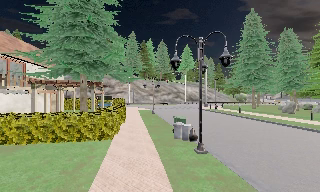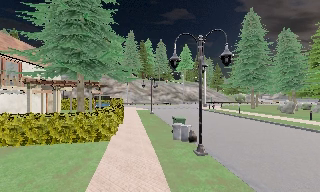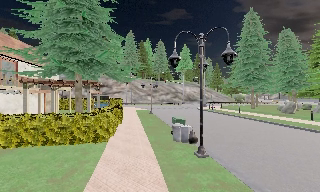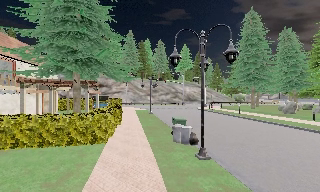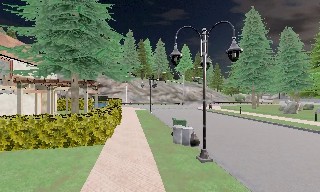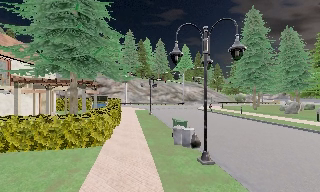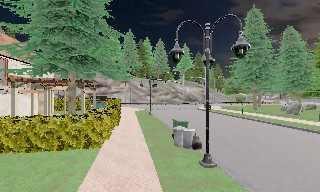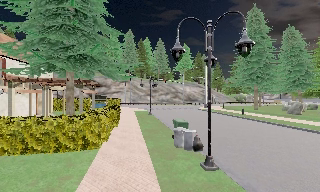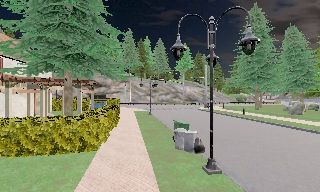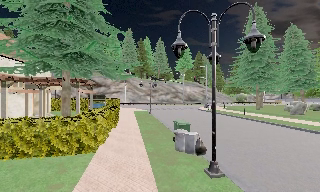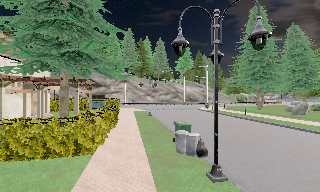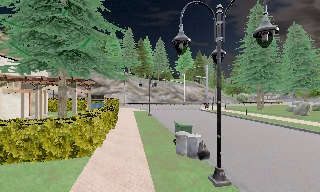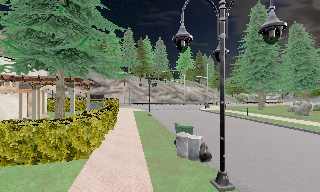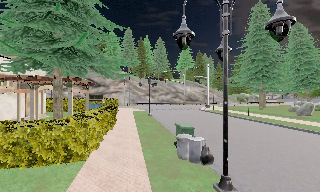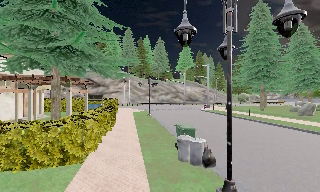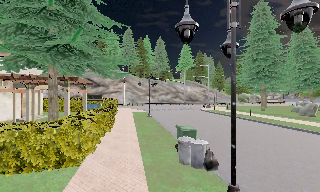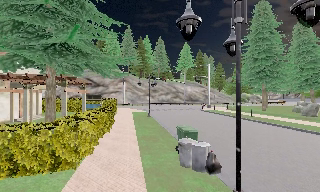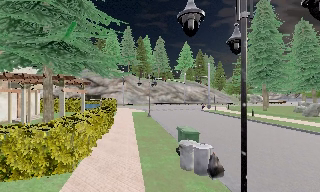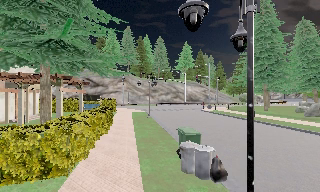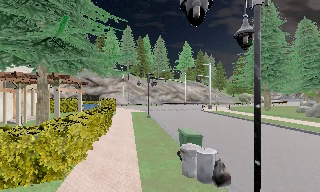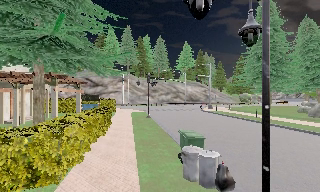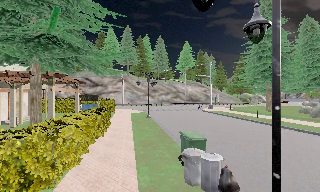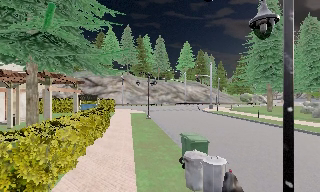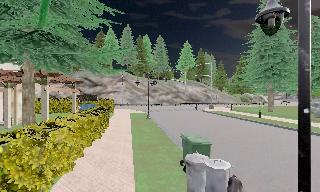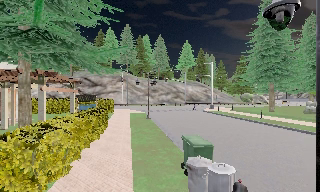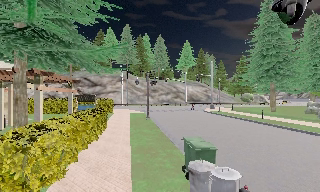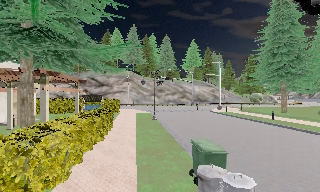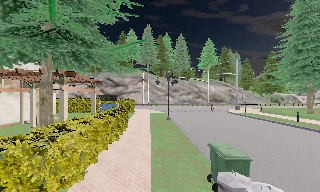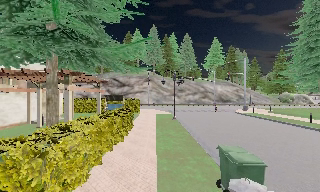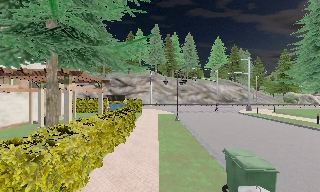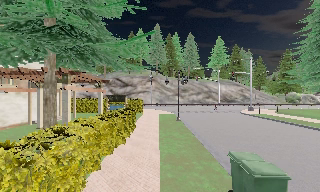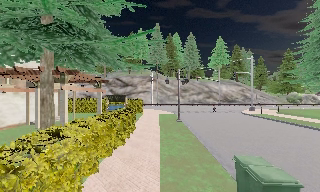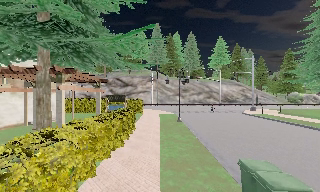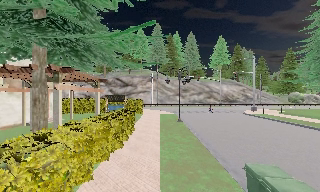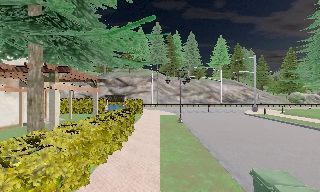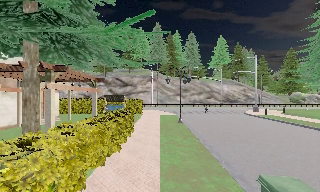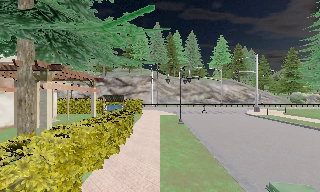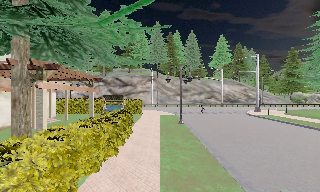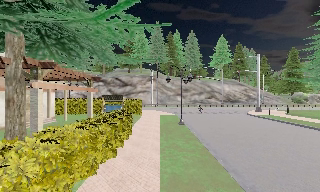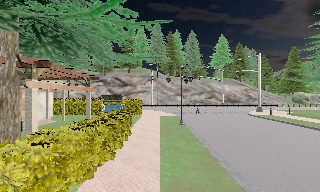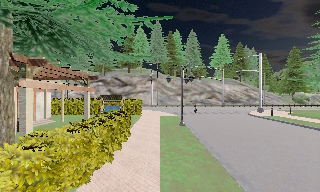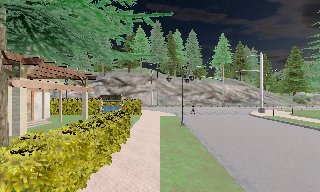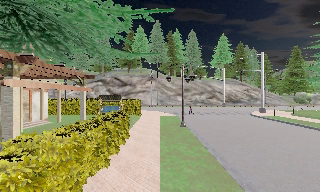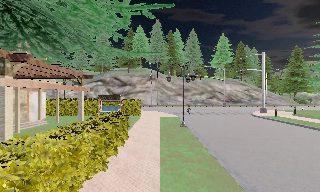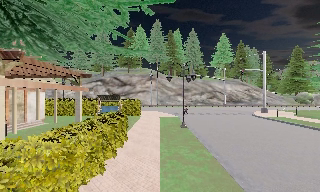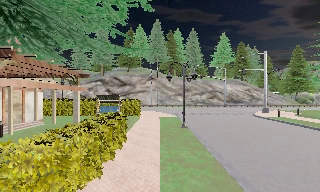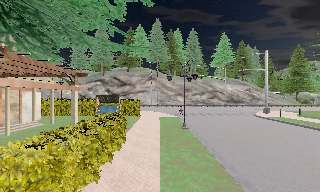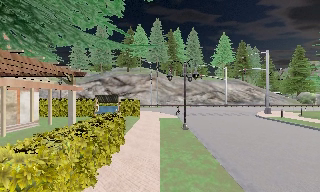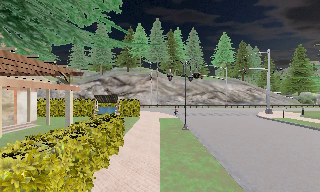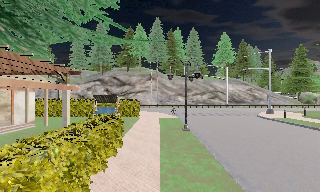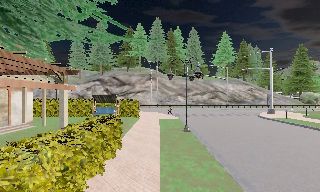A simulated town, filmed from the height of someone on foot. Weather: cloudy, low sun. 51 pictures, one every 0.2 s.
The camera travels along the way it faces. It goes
forward.
0.0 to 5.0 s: The camera travels forward, about 5 m, so what stands in front looms larger.
5.0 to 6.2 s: The scene slides to the right, as the camera pans about 10 degrees to its left. It travels forward, about 1 m, so what stands in front looms larger.
6.2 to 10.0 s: The camera travels forward, about 4 m, so what stands in front looms larger.
The film runs forward here.
